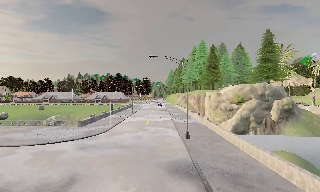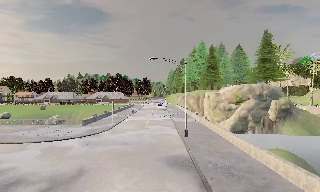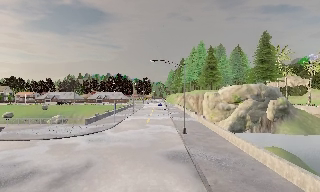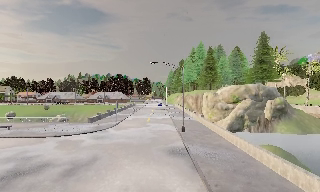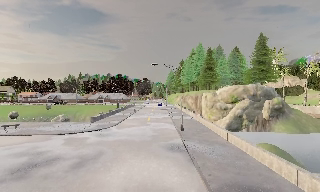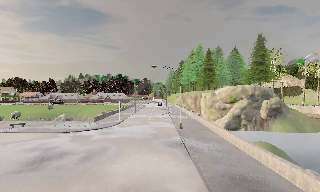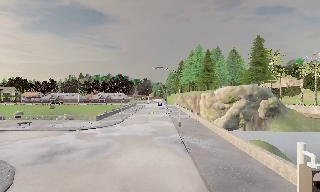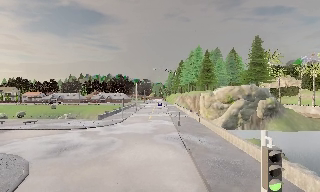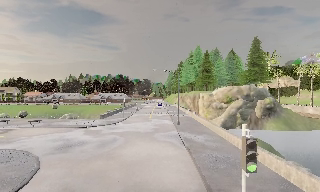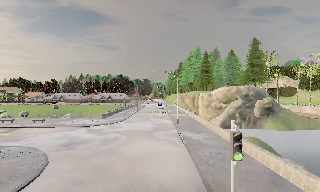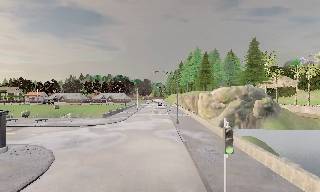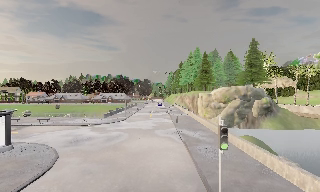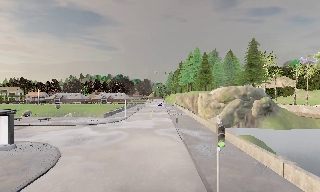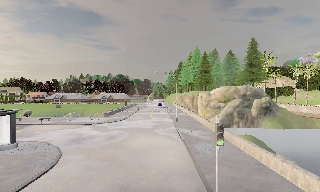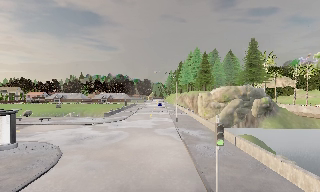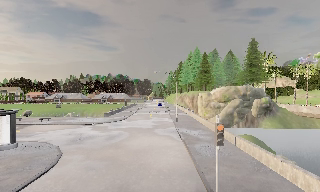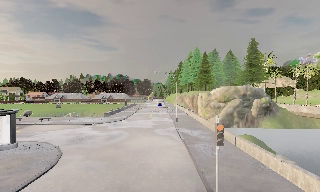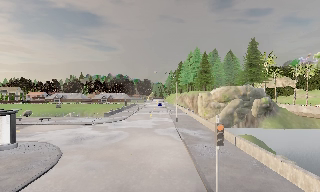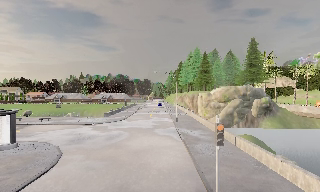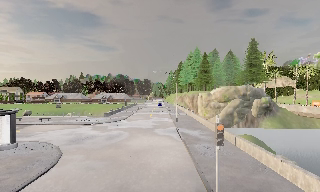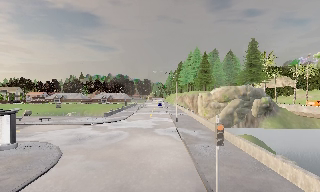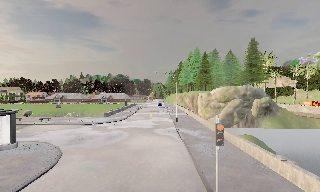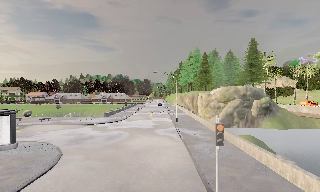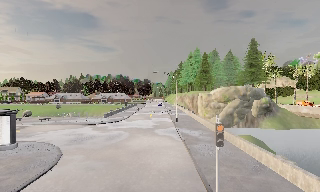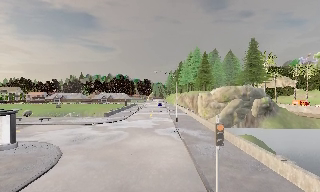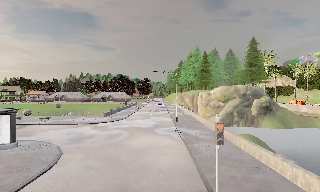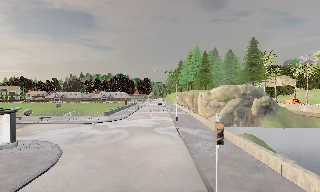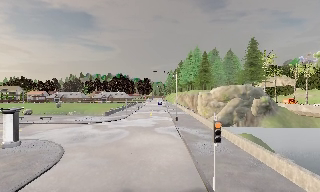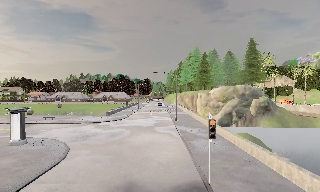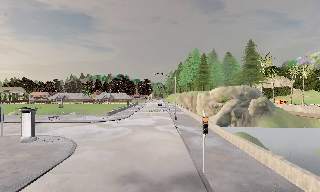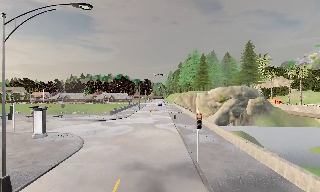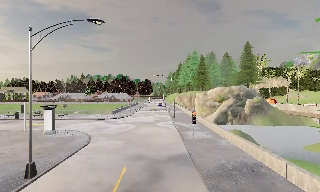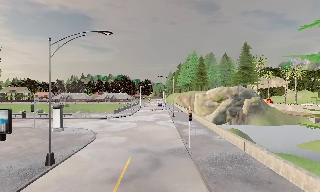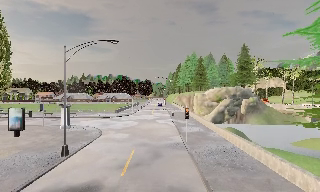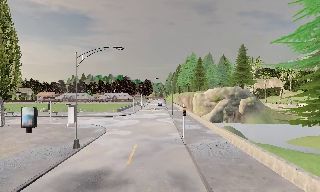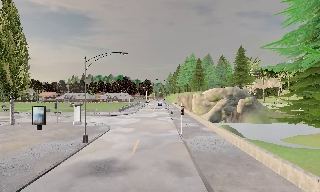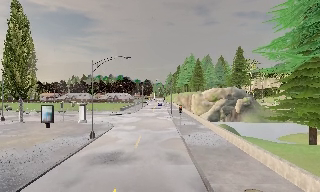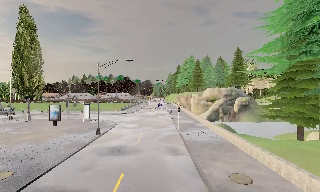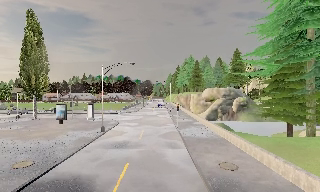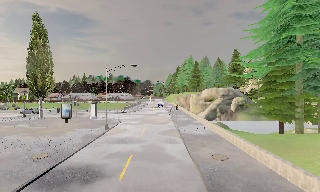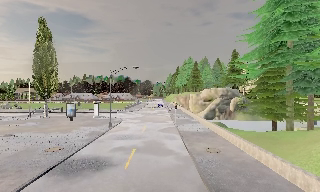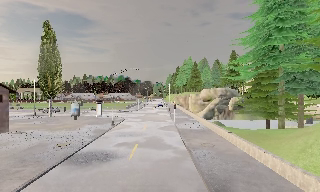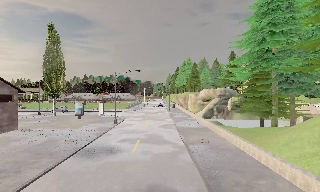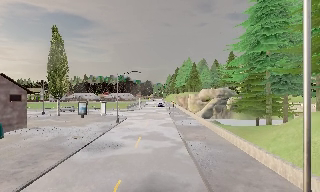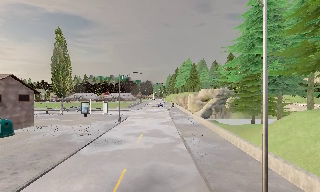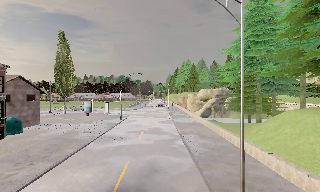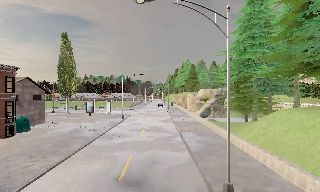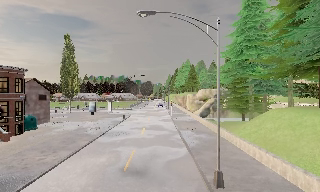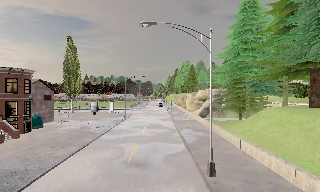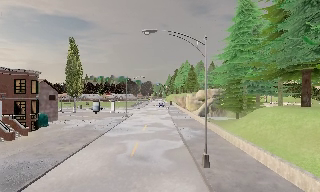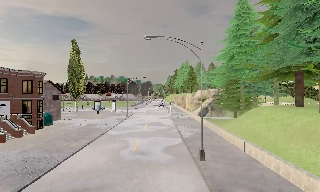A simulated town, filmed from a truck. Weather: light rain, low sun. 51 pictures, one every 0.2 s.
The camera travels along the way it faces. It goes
backward.
0.0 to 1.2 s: The camera travels backward, about 6 m, so what stands in front gets smaller.
1.2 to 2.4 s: The camera travels backward, about 3.5 m, so what stands in front gets smaller. It loses speed.
2.4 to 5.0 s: The camera keeps its place and its aim.
5.0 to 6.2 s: The camera travels backward, about 4.5 m, so what stands in front gets smaller. It gains speed.
6.2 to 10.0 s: The camera travels backward, about 25 m, so what stands in front gets smaller.
The film runs backward here.
